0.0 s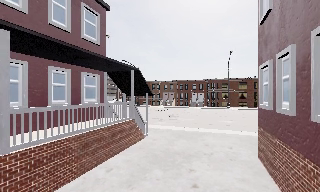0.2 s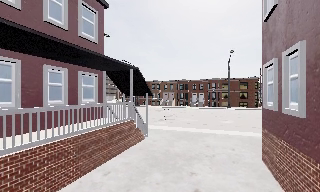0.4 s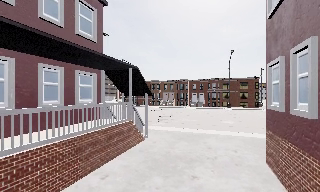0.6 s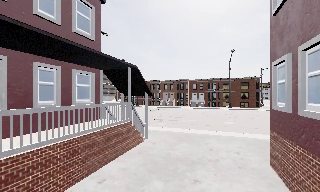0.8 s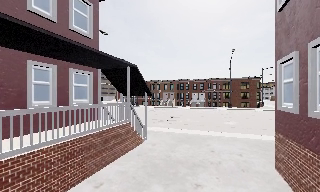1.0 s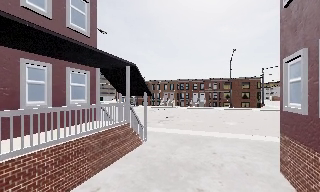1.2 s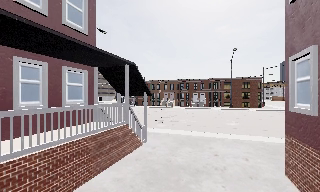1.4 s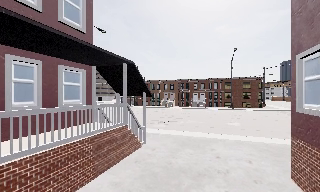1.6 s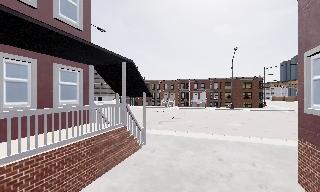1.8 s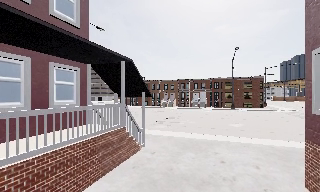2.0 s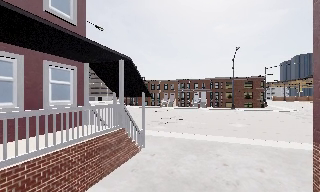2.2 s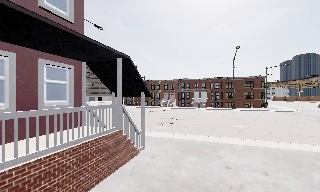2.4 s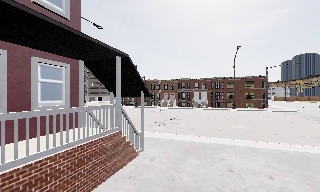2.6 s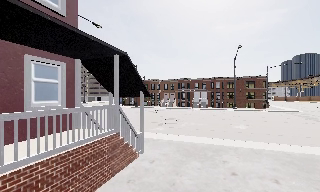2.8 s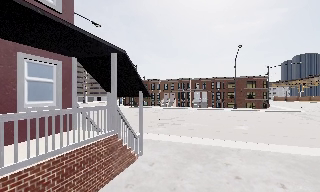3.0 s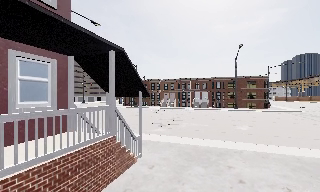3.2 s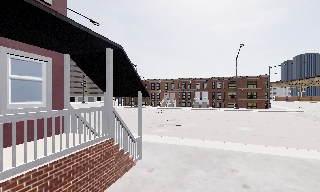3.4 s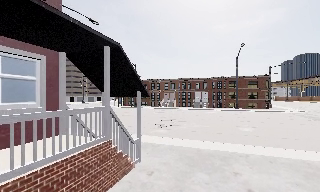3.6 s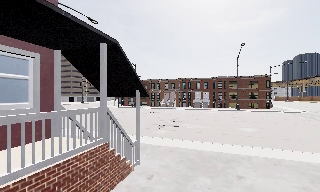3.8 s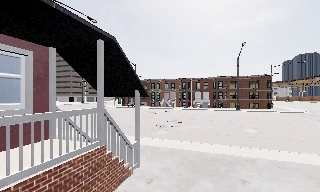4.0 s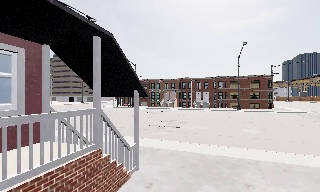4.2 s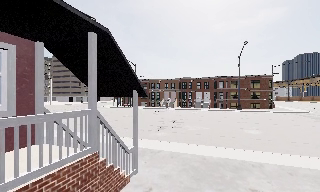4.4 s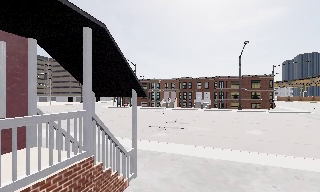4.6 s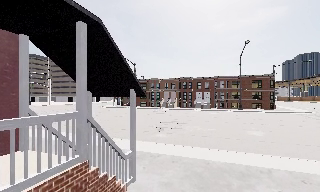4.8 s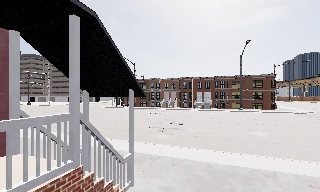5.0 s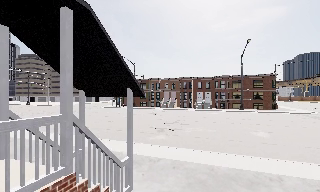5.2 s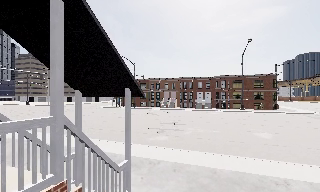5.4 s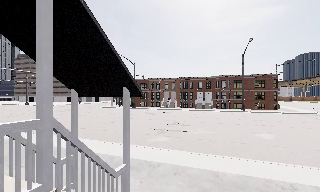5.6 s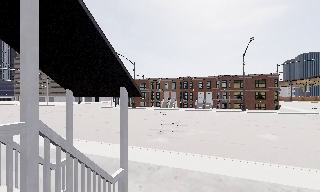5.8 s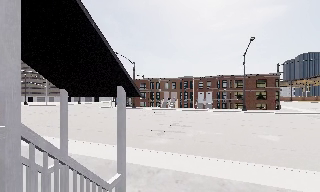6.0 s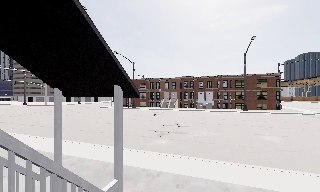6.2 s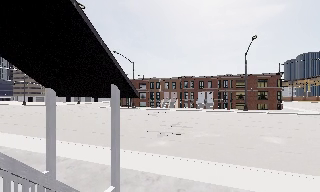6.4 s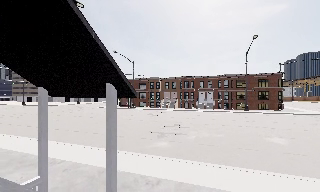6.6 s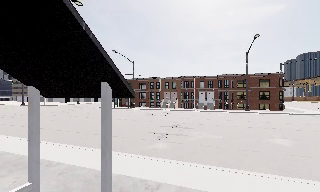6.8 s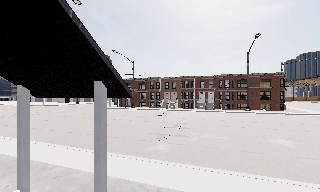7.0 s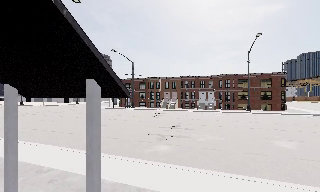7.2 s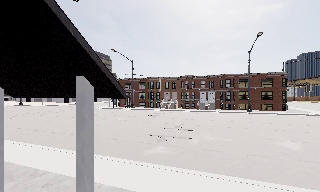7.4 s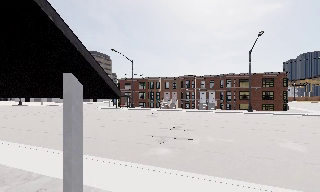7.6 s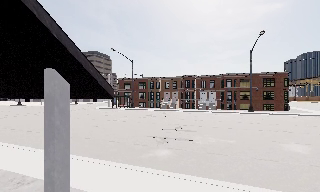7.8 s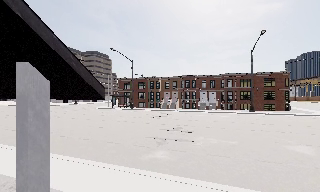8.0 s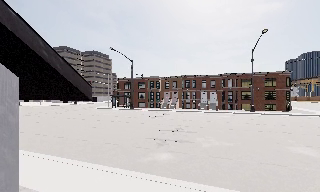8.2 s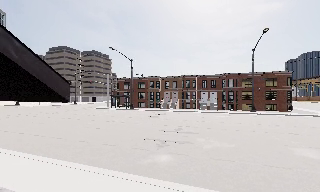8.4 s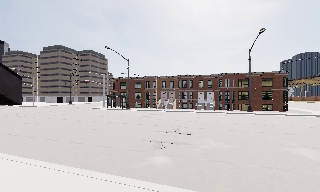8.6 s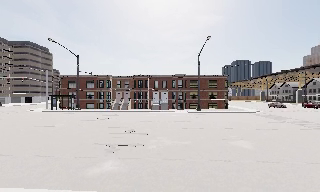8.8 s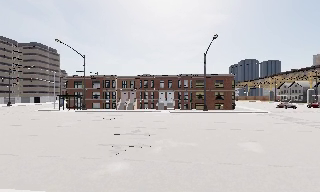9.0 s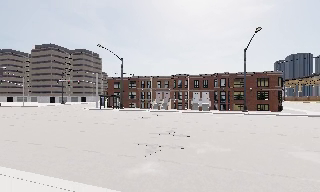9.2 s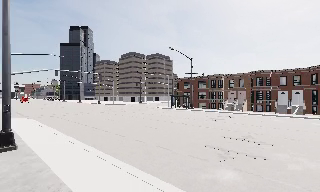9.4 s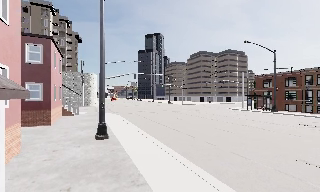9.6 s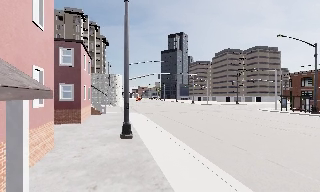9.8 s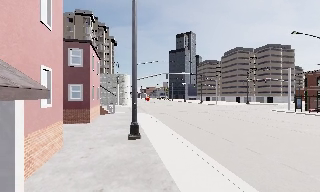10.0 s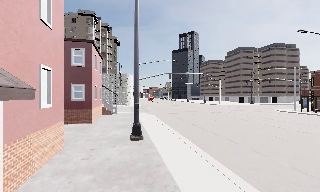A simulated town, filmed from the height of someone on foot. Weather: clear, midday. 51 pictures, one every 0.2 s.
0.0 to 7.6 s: The camera travels forward, about 9 m, so what stands in front looms larger.
7.6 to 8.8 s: The scene slides to the left, as the camera pans about 15 degrees to its right. It travels forward, about 1.5 m, so what stands in front looms larger.
8.8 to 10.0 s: The camera swings to its left by about 75 degrees, and the scene slides to the right. It travels forward, about 1.5 m.
The film runs forward here.
